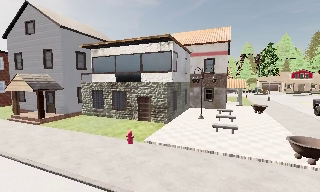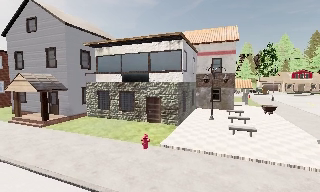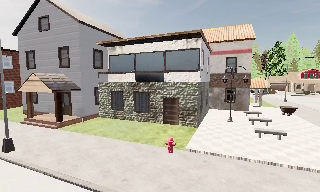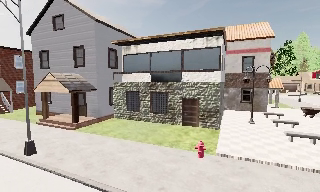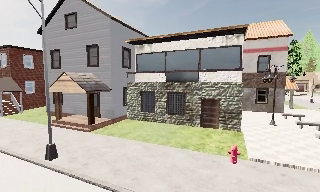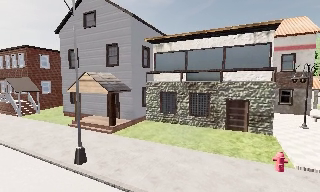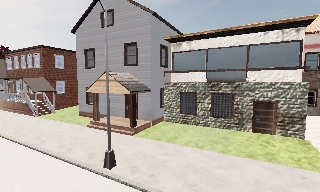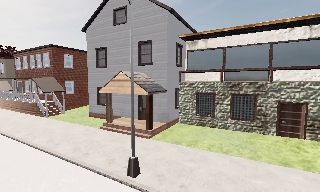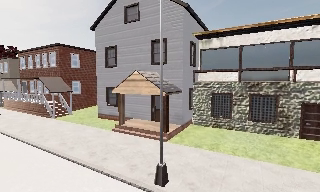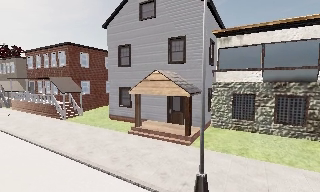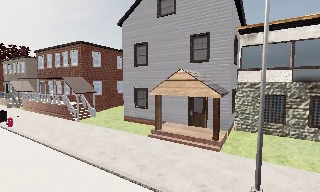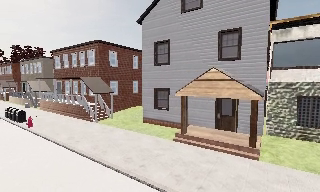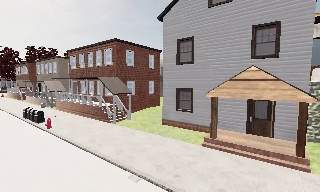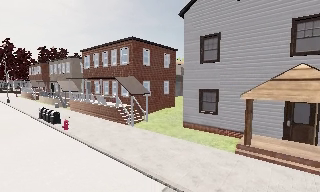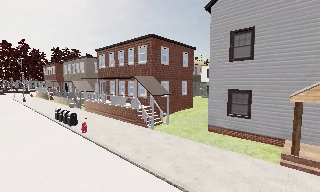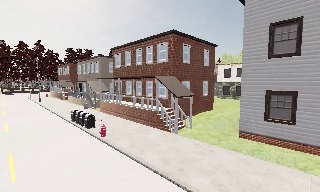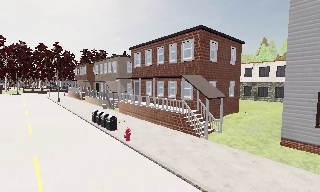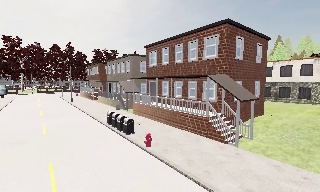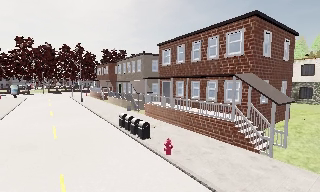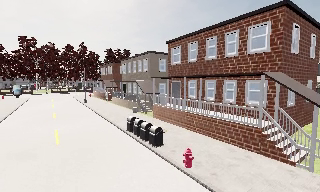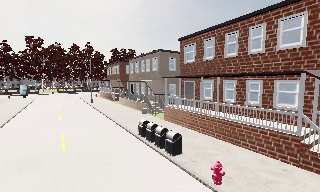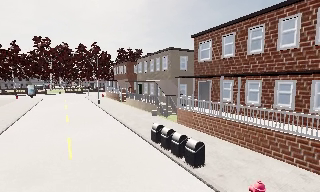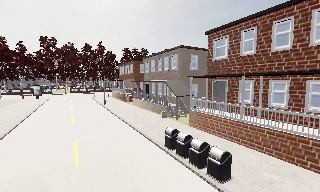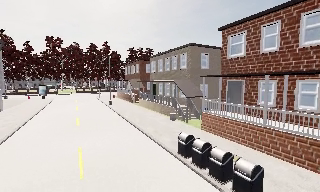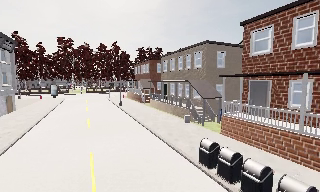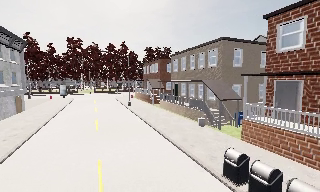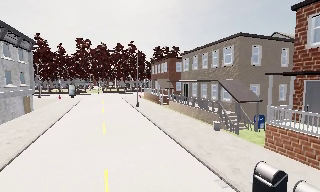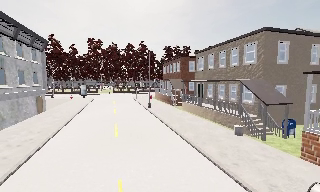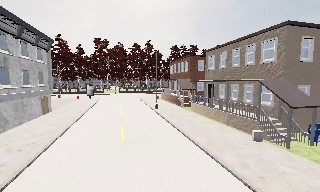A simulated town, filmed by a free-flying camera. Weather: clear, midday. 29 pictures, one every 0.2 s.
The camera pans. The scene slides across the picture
to the right.
The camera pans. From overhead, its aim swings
counterclockwise.
0.0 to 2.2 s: The scene slides to the right, as the camera pans about 10 degrees to its left. It travels to its left and forward, about 14 m, so close, fixed things drift to the right.
2.2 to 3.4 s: The scene slides to the right, as the camera pans about 20 degrees to its left. It travels to its left and forward, about 8 m, so close, fixed things drift to the right.
3.4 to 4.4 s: The camera travels forward and to its left, about 6 m, so what stands in front looms larger.
4.4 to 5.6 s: The camera pans to its left, which is counterclockwise from overhead, by about 15 degrees. It travels forward and to its left, about 6 m, so what stands in front looms larger.
The film runs forward here.
